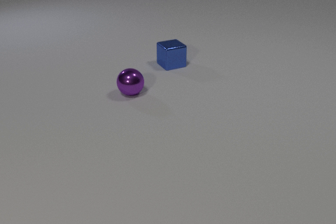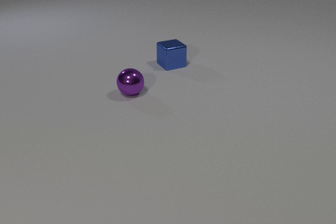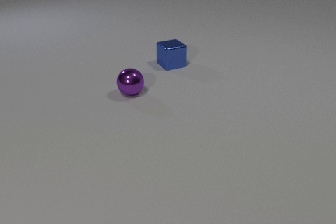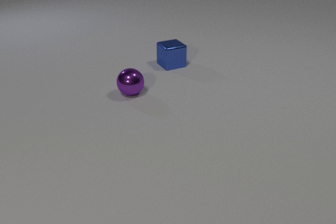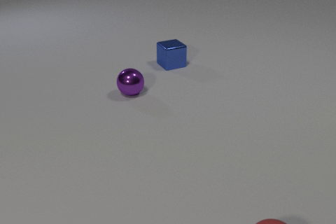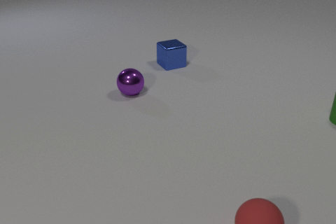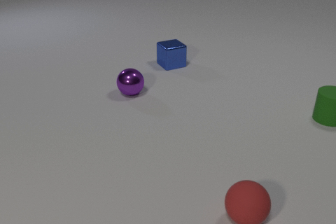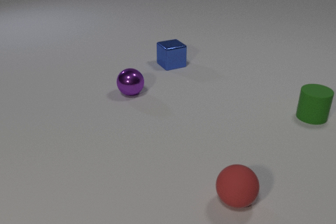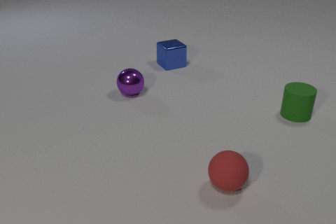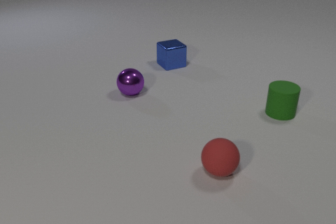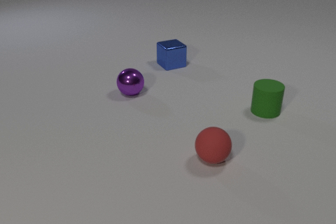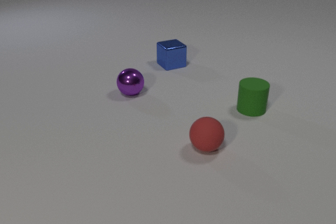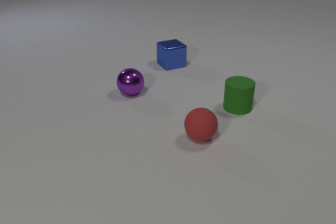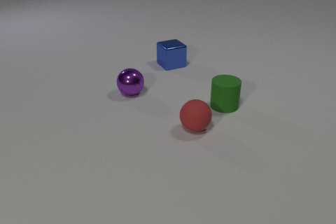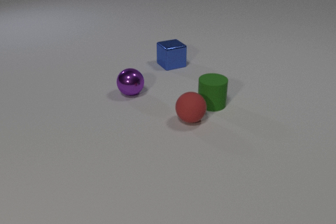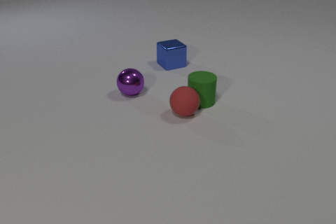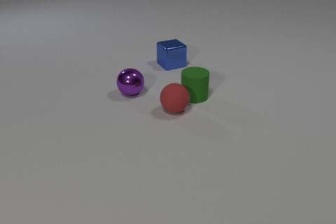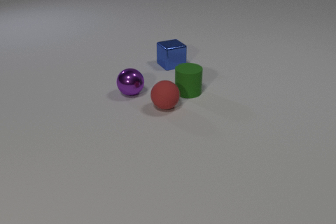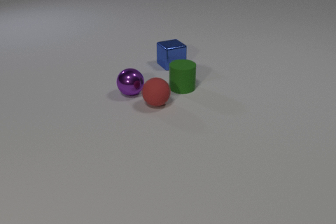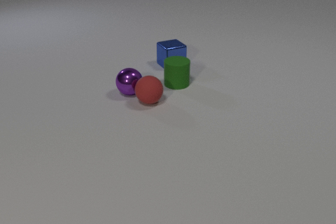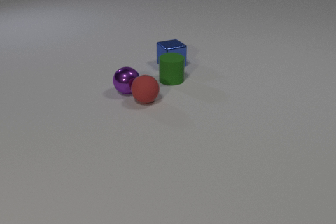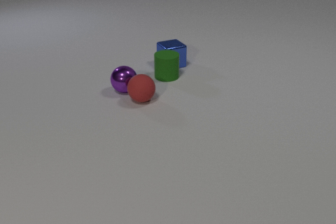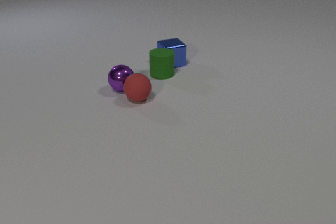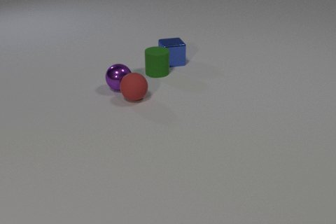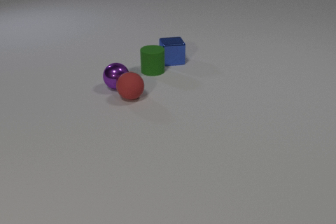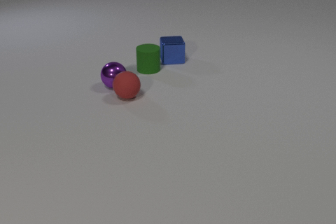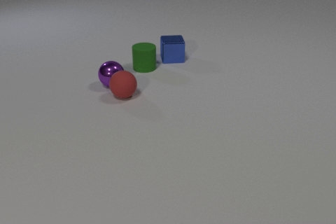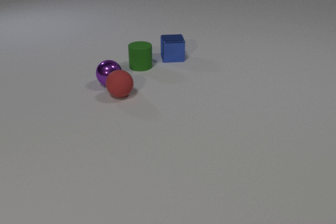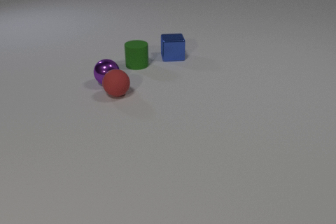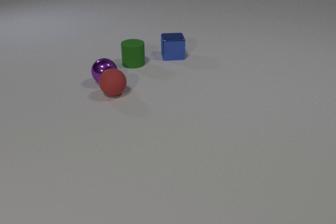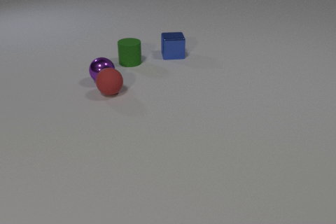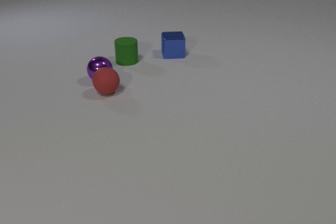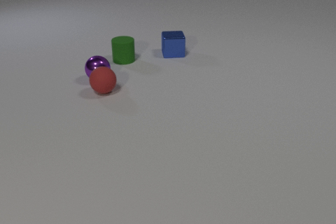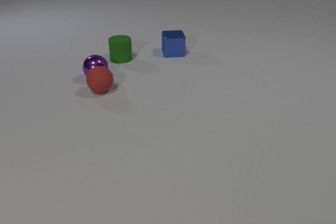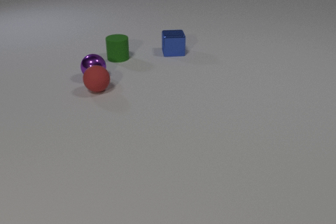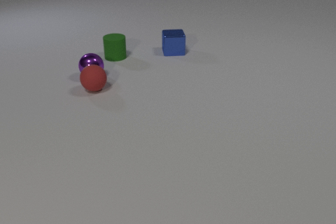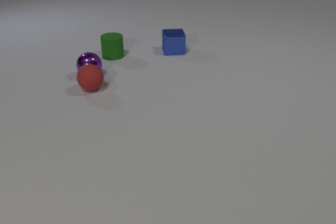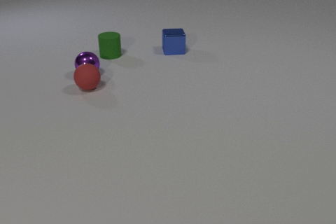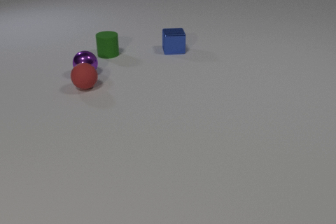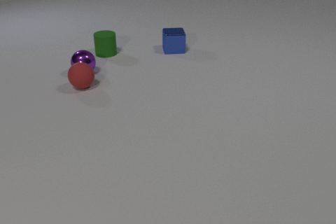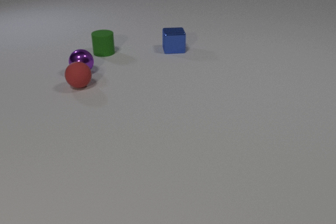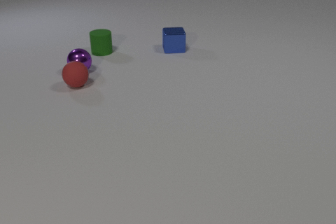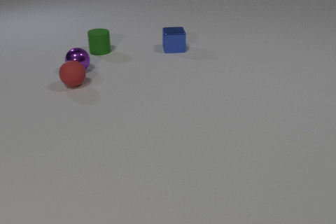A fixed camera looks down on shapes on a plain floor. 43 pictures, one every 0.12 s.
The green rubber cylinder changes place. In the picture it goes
to the left.
The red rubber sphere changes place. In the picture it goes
away from the camera.
0.00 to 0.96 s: The red rubber sphere comes in at the bottom edge, rolls away from the camera and to the left. The green rubber cylinder comes in at the right edge, slides to the left.
0.96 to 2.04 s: The red rubber sphere rolls away from the camera and to the left. The green rubber cylinder slides to the left. The red rubber sphere and the green rubber cylinder collide.
2.04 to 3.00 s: The red rubber sphere rolls to the left and away from the camera. The green rubber cylinder slides away from the camera and to the left. The blue metal cube slides away from the camera. The purple metal sphere rolls away from the camera and to the left. The red rubber sphere and the purple metal sphere collide. The green rubber cylinder and the blue metal cube collide.
3.00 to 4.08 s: The red rubber sphere rolls to the left and away from the camera. The green rubber cylinder slides away from the camera and to the left. The blue metal cube slides away from the camera. The purple metal sphere rolls away from the camera and to the left.
4.08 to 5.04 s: The red rubber sphere rolls to the left and away from the camera. The green rubber cylinder slides away from the camera and to the left. The blue metal cube slides away from the camera. The purple metal sphere rolls away from the camera and to the left.
How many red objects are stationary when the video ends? 0.
What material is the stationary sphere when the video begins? metal.
What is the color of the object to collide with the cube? green.
